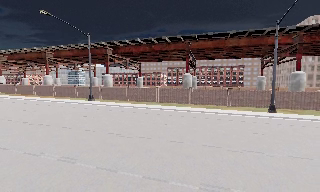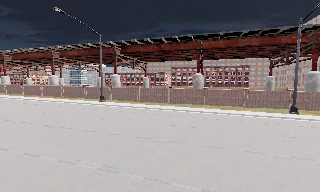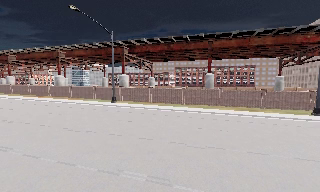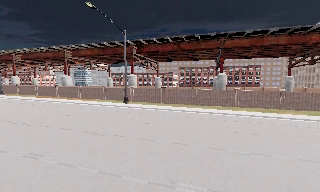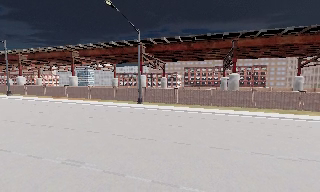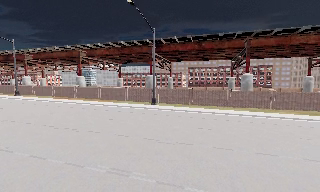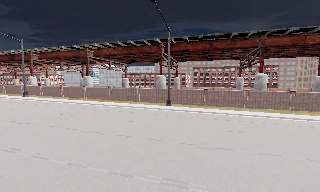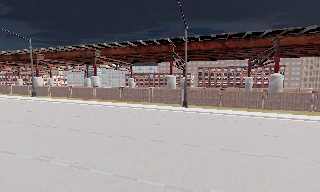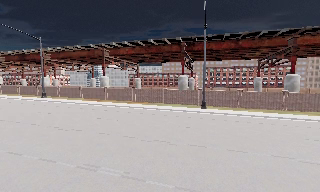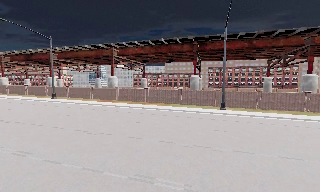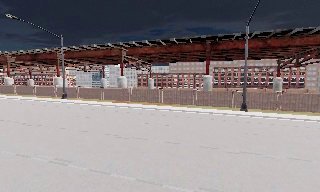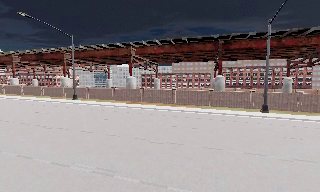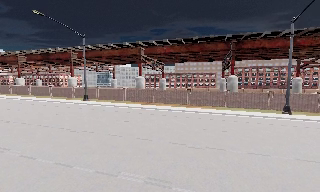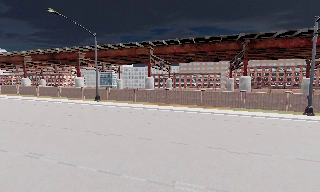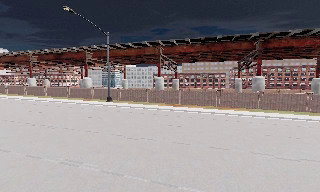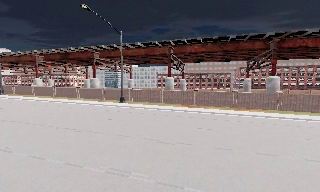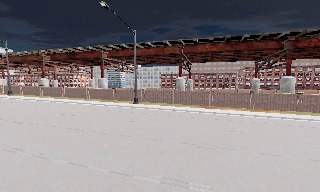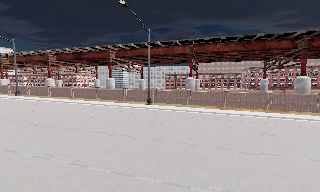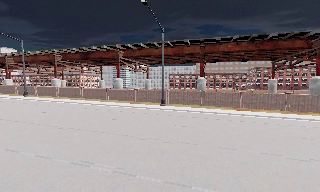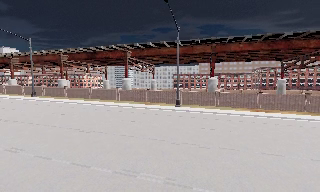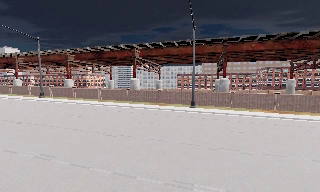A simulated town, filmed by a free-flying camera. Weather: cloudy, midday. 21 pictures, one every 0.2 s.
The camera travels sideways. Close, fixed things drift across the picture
to the right.
0.0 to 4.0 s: The camera travels to its left, about 45 m, so close, fixed things drift to the right.
The film runs backward here.
